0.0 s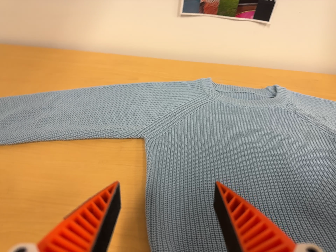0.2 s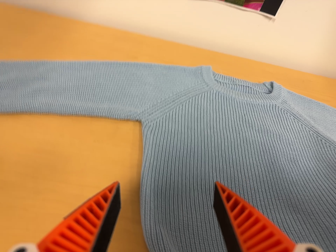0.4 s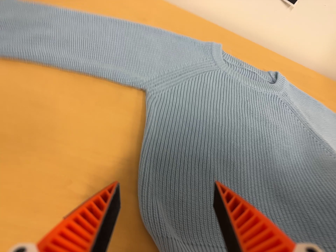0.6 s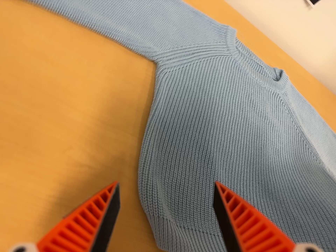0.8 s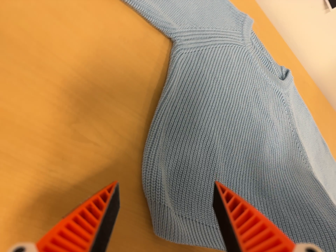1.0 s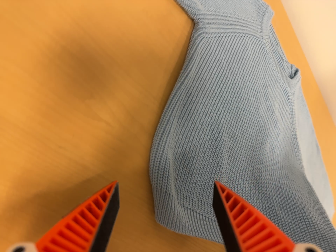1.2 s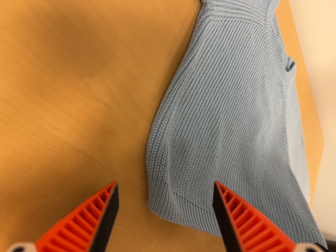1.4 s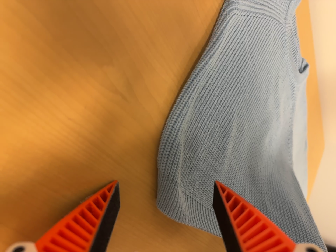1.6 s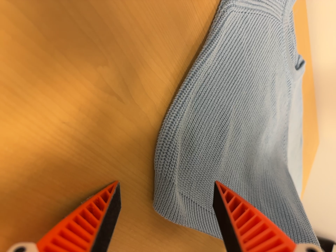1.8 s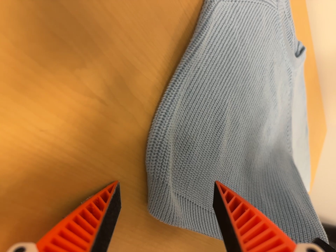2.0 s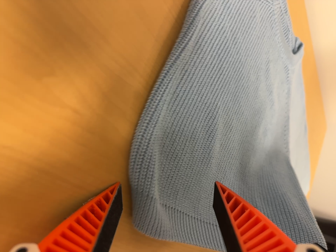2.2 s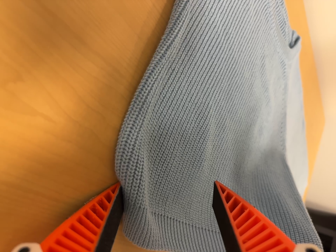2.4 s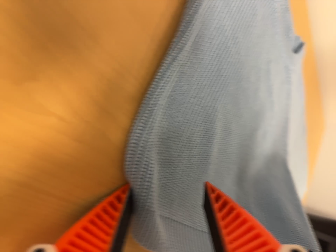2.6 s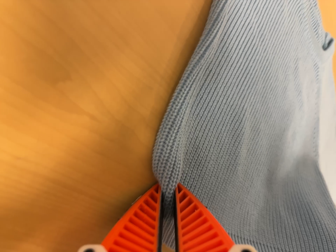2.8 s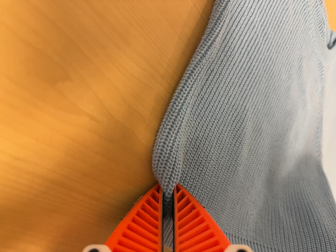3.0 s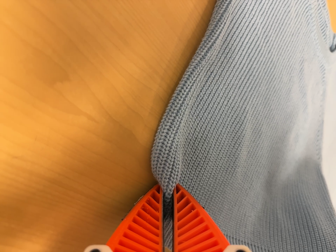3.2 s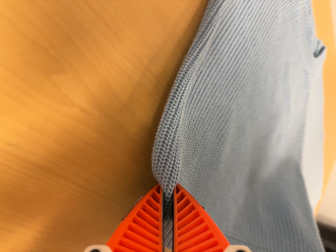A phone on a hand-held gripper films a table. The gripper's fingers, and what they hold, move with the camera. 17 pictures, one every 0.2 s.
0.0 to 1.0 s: The camera pans to its right by about 20 degrees. It travels to its left, about 18 cm. Its aim tips toward the bottom of its view by about 25 degrees, and the scene shifts upward. It rolls about its line of sight by about 40 degrees, and the scene rotates clockwise.
1.0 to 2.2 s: The camera travels forward, about 8 cm, so what stands in front looms larger. Its aim tips toward the bottom of its view by about 10 degrees.
2.2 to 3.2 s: The camera shifts only a little, or ends up much as it began.
The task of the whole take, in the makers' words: fold up.
The film runs forward here.
